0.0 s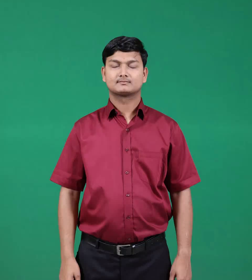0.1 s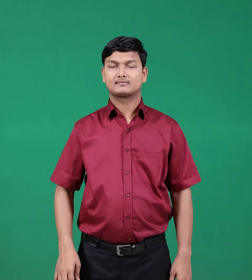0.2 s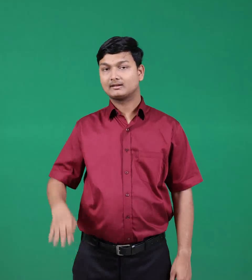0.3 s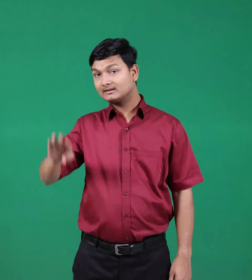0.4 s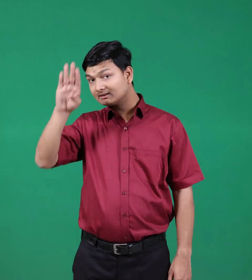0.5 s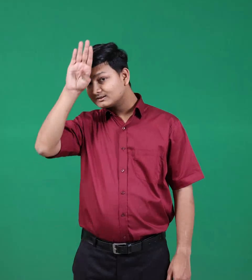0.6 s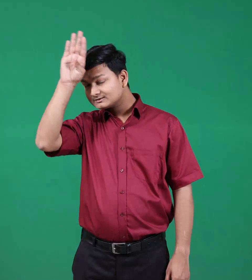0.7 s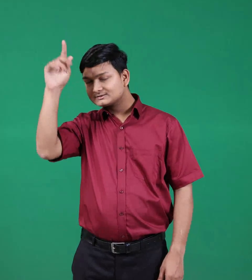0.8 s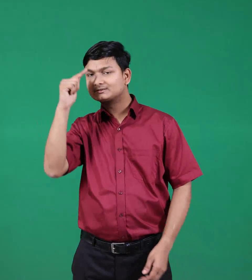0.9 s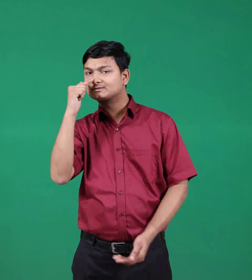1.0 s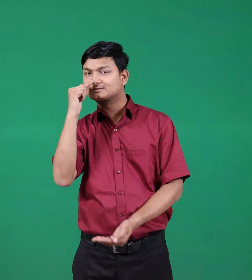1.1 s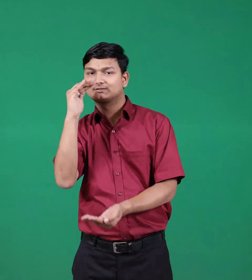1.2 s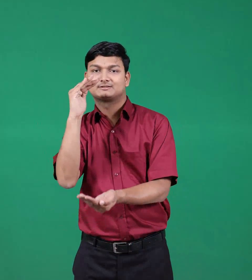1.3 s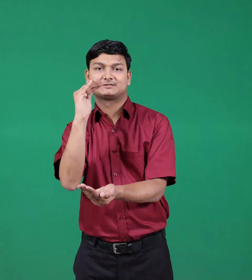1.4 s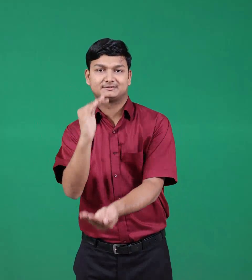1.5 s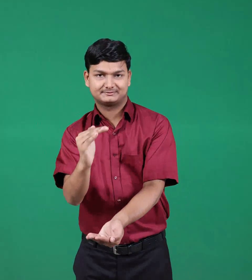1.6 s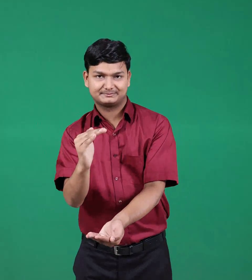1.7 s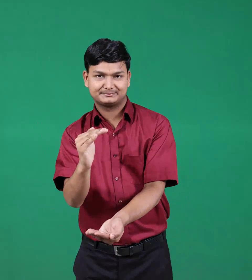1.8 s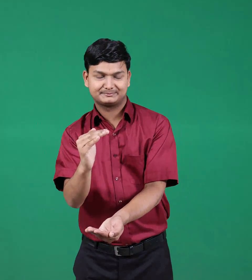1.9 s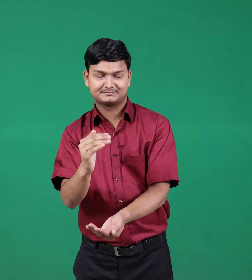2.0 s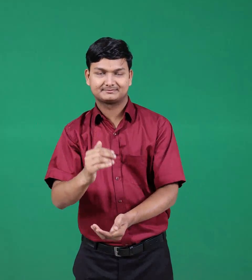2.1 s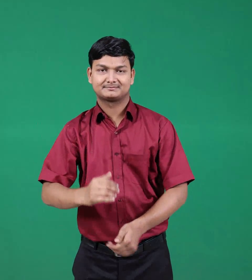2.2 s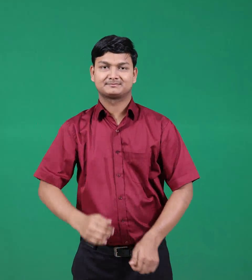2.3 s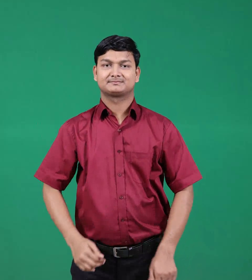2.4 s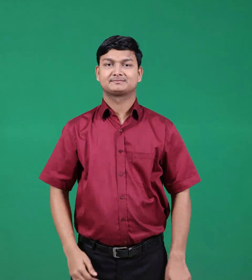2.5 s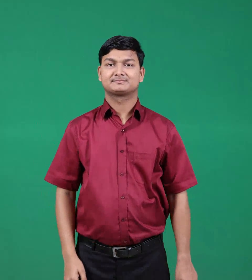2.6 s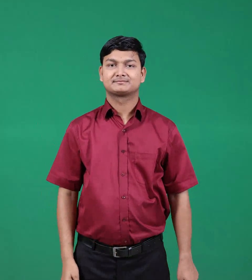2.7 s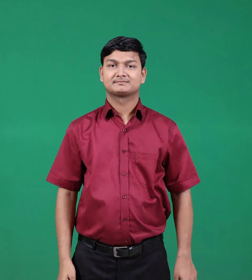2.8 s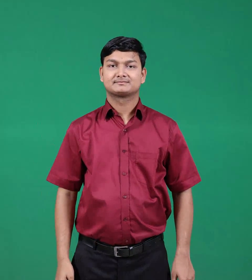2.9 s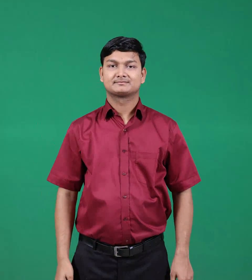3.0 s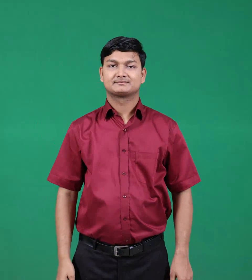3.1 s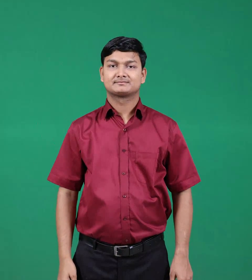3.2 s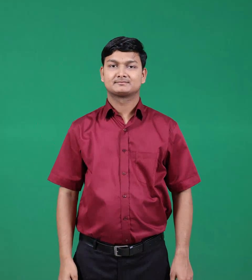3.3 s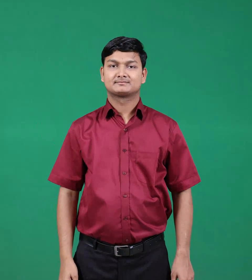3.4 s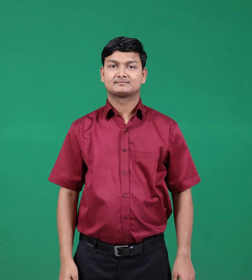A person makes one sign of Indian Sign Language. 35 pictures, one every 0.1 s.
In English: princess
